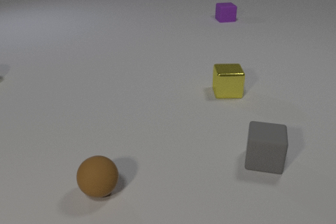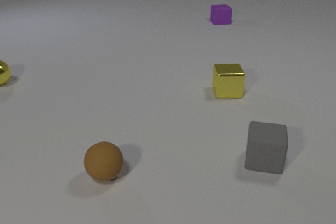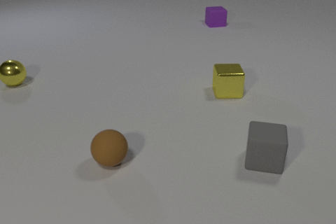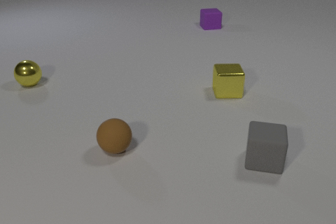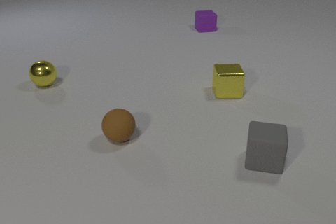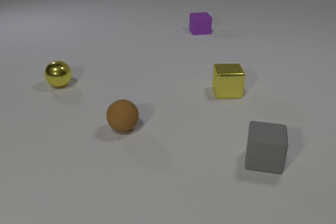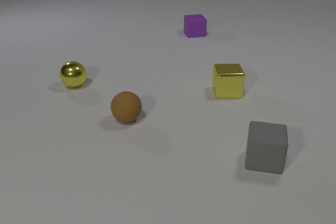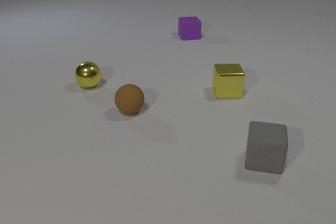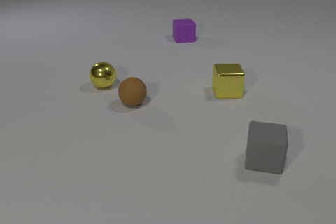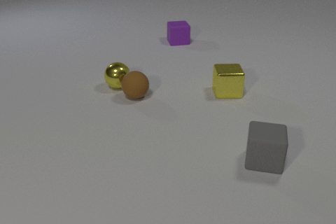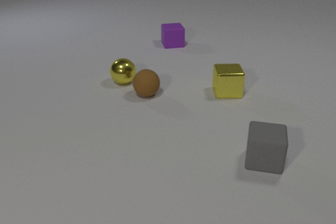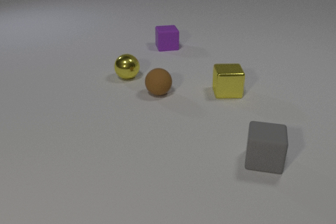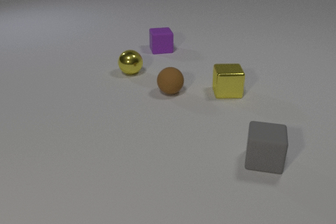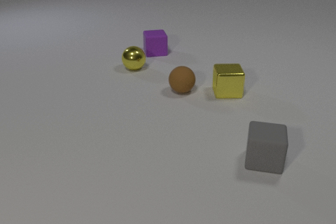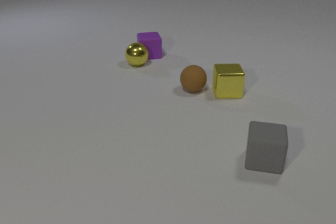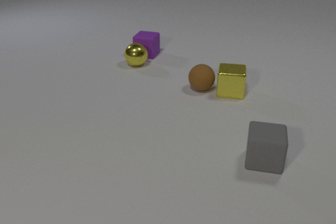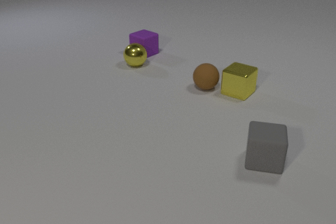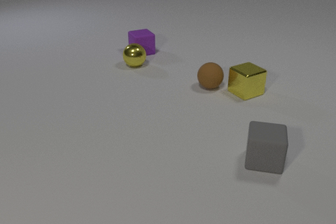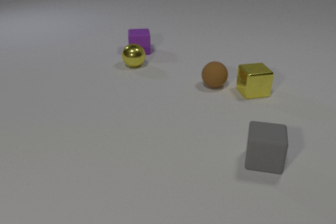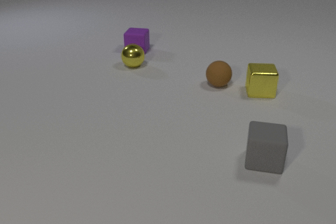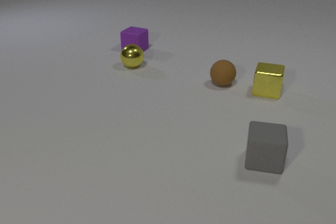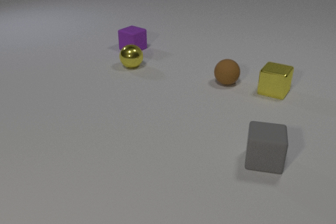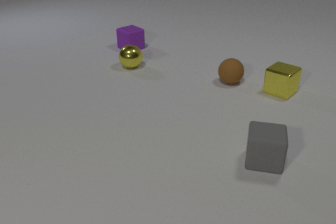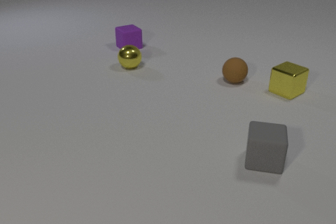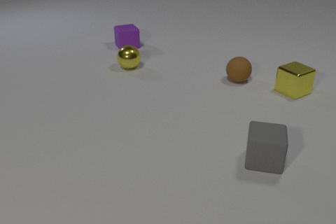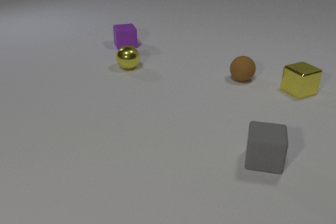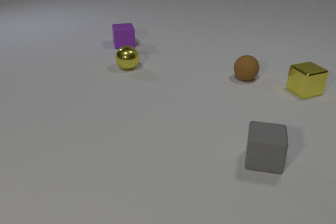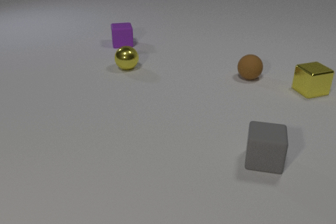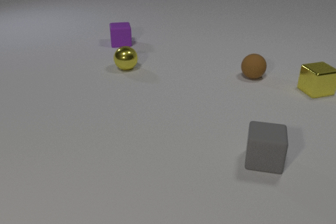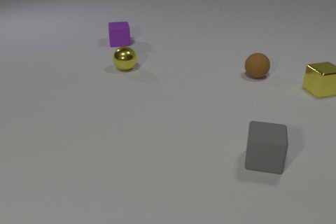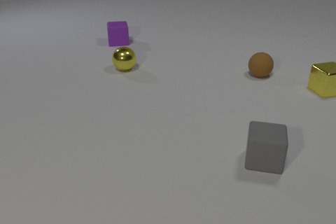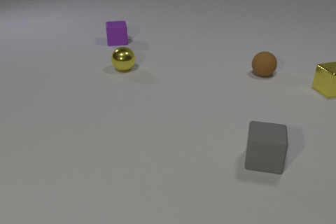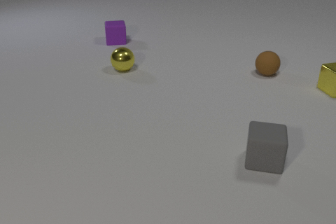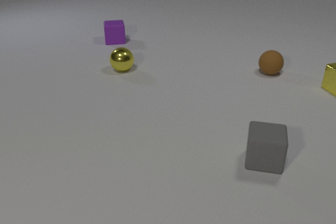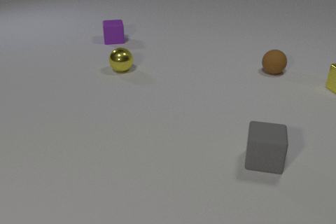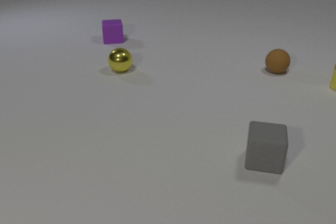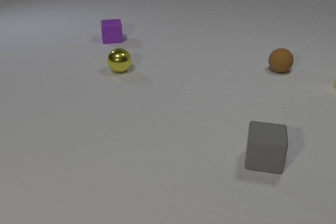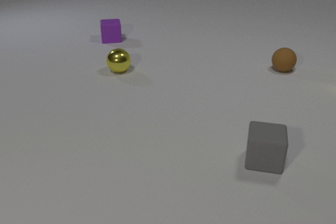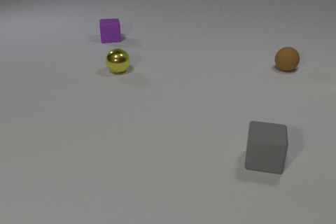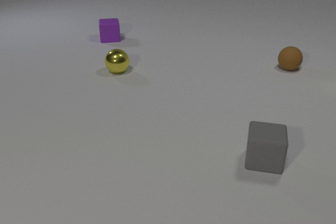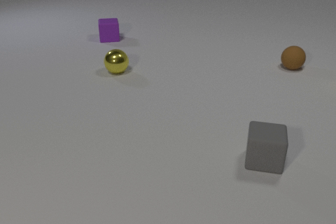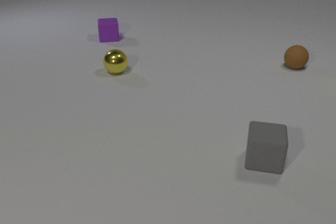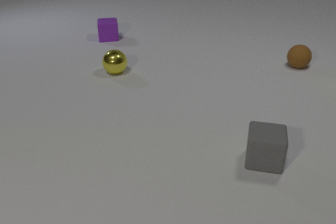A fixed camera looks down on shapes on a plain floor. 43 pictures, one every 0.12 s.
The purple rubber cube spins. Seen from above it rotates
clockwise.
The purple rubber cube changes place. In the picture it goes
to the left.
0.00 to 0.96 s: The yellow metal sphere comes in at the left edge, rolls to the right. The brown rubber sphere rolls away from the camera. The purple rubber cube slides toward the camera and to the left.
0.96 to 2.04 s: The yellow metal sphere rolls away from the camera and to the right. The brown rubber sphere rolls to the right and away from the camera. The purple rubber cube slides to the left and toward the camera, spins so that its near face slides to the left, clockwise seen from above. The yellow metal cube slides to the right, spins clockwise seen from above by about 60 degrees, its near face sliding to the left. The yellow metal sphere and the brown rubber sphere collide. The yellow metal sphere and the purple rubber cube collide. The brown rubber sphere and the yellow metal cube collide.
2.04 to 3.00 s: The yellow metal sphere rolls to the left and toward the camera. The brown rubber sphere rolls to the right and away from the camera. The purple rubber cube slides away from the camera and to the left, spins clockwise seen from above by about 105 degrees, its near face sliding to the left. The yellow metal cube slides to the right, spins clockwise seen from above by about 90 degrees, its near face sliding to the left.
3.00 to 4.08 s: The yellow metal sphere rolls to the left and toward the camera. The brown rubber sphere rolls to the right and away from the camera. The purple rubber cube slides away from the camera and to the left. The yellow metal cube slides to the right and away from the camera.
4.08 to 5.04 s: The yellow metal sphere rolls to the left and toward the camera. The brown rubber sphere rolls to the right and away from the camera. The purple rubber cube slides away from the camera and to the left. The yellow metal cube slides to the right, leaves at the right edge.
How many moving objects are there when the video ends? 3.
What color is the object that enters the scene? yellow.
Are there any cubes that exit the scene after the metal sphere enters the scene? yes.
